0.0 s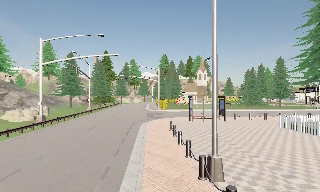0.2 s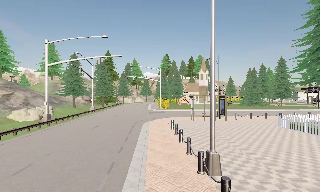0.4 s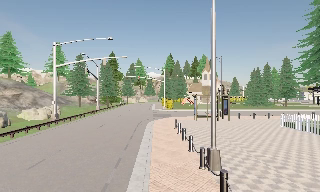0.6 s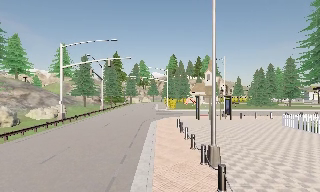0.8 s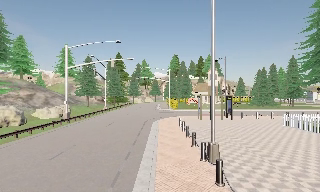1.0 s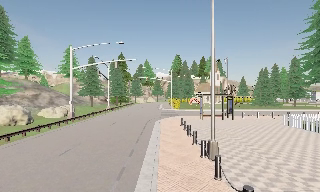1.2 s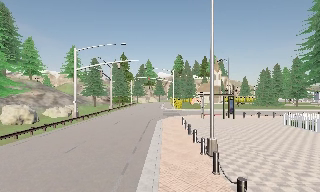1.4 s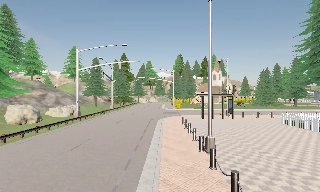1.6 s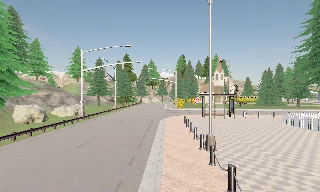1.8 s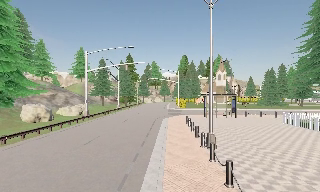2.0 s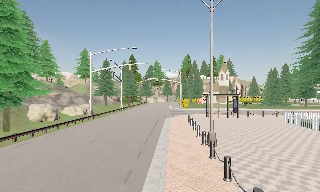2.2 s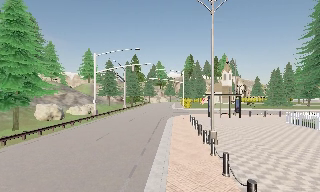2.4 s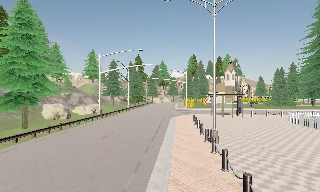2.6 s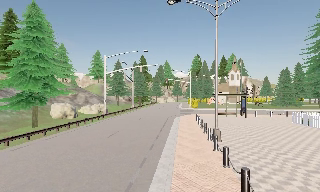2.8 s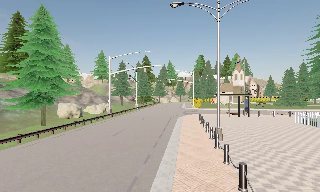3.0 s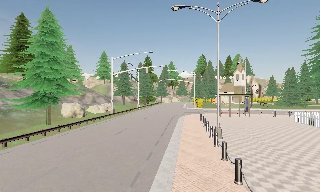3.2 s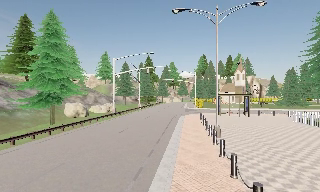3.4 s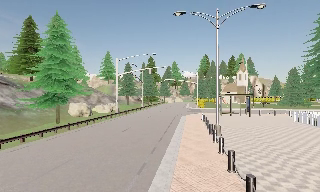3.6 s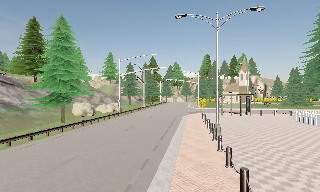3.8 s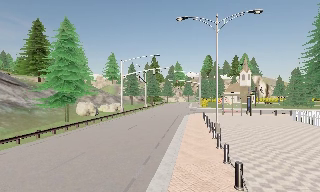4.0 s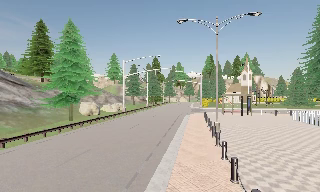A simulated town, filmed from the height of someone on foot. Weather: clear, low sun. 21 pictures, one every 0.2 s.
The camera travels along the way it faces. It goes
backward.
0.0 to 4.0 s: The camera swings to its left by about 15 degrees, and the scene slides to the right. It travels backward, about 7 m, so what stands in front gets smaller.
The film runs backward here.
